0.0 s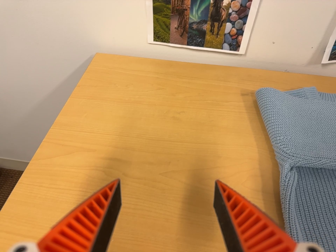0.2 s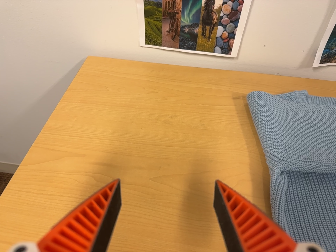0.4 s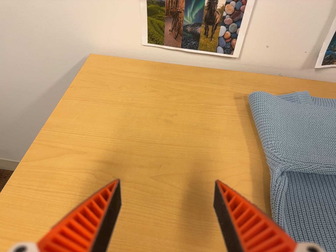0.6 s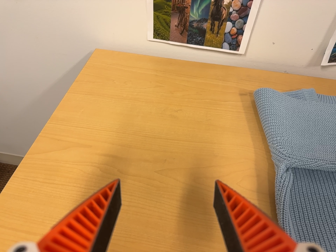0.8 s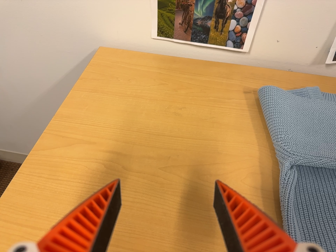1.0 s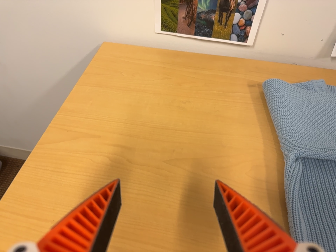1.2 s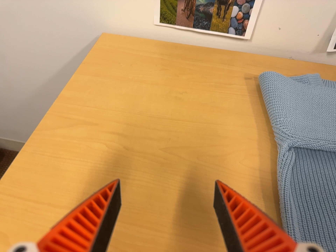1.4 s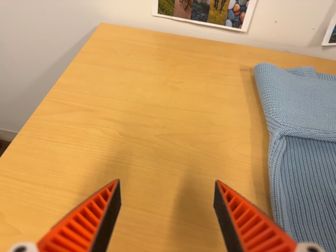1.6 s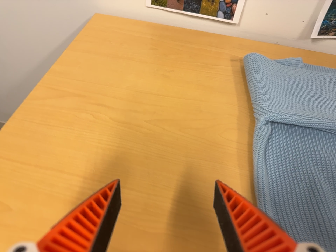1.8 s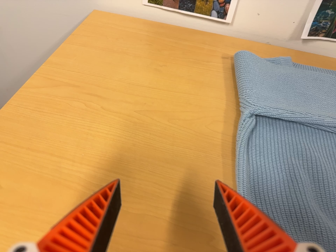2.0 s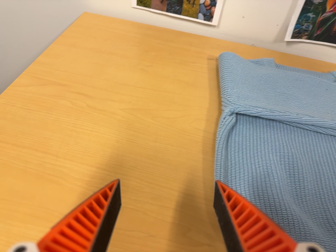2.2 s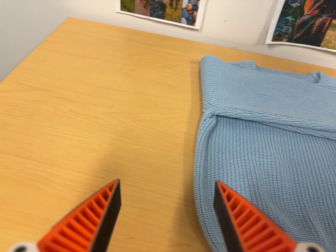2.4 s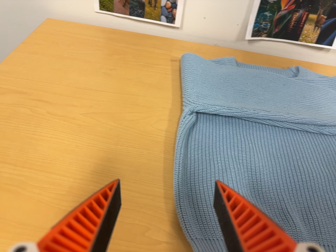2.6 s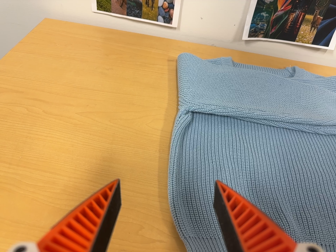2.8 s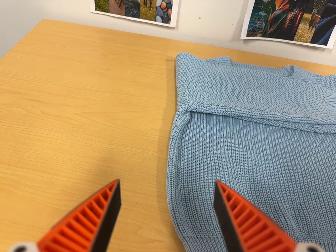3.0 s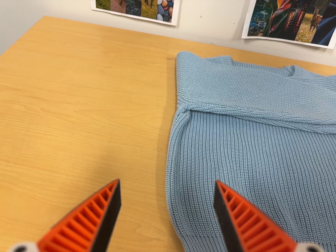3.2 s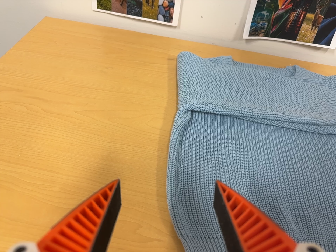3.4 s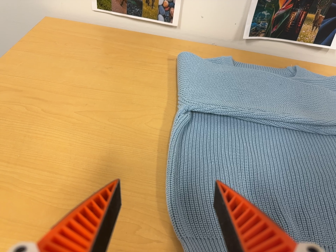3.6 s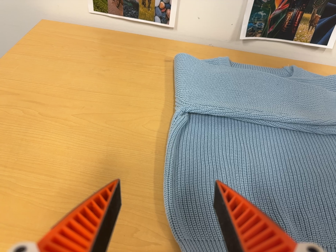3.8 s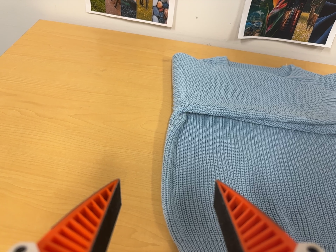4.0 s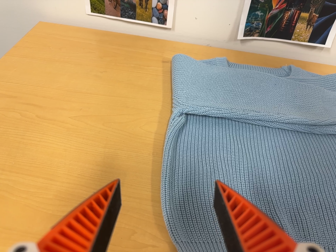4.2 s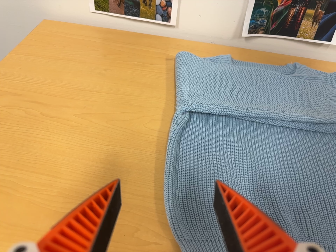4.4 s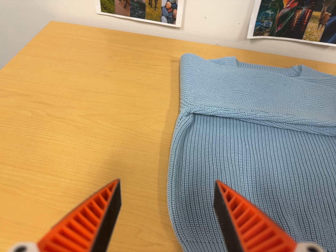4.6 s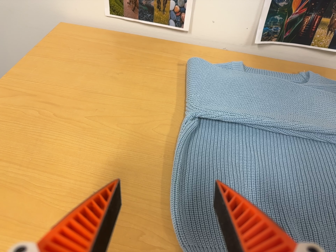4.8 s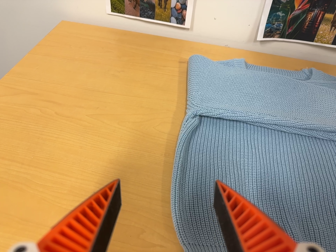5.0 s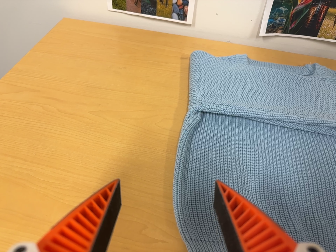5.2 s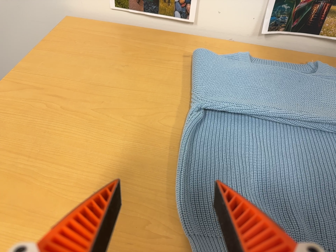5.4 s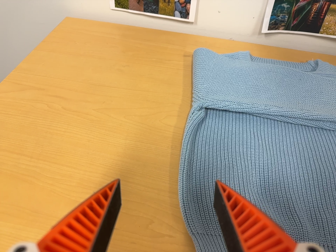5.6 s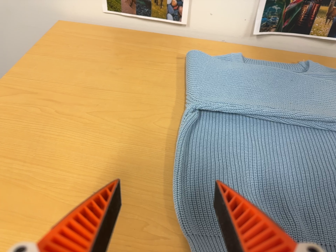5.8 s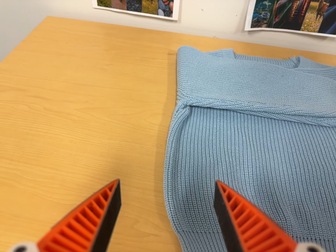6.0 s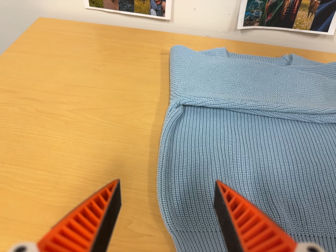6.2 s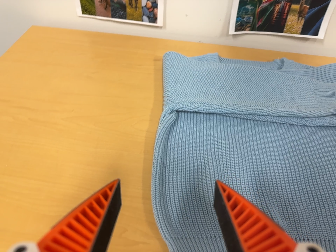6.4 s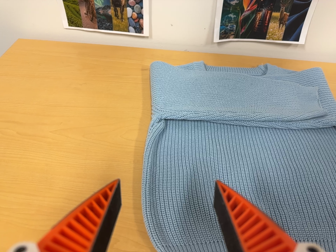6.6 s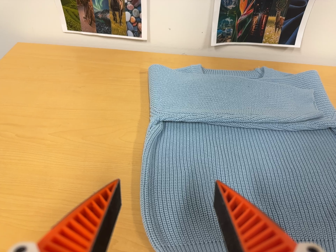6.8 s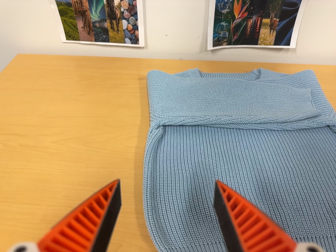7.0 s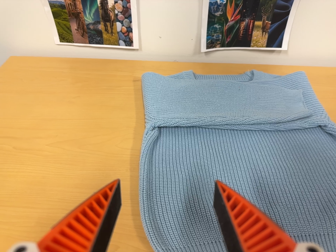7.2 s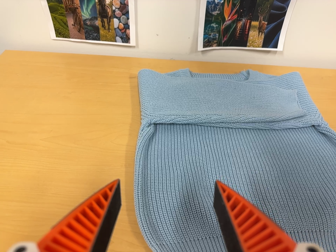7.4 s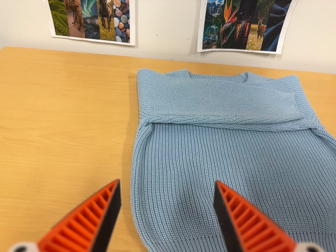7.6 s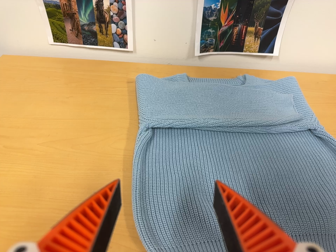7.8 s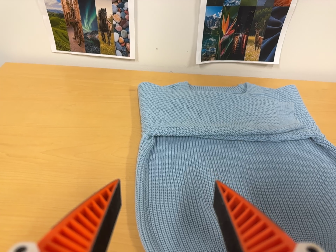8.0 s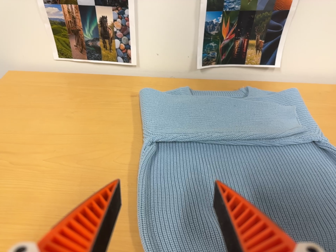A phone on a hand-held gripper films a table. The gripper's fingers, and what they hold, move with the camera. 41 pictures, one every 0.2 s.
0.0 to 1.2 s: The camera shifts only a little, or ends up much as it began.
1.2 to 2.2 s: The camera travels to its right, toward the bottom of its view and backward, about 12 cm, so close, fixed things drift to the left.
2.2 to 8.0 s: The camera travels to its right, about 6 cm, so close, fixed things drift to the left. It rolls about its line of sight by about 10 degrees, and the scene rotates counterclockwise.
The film runs backward here.
